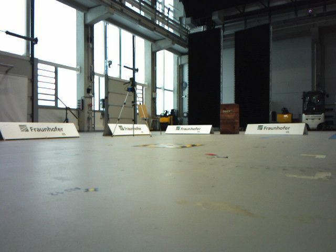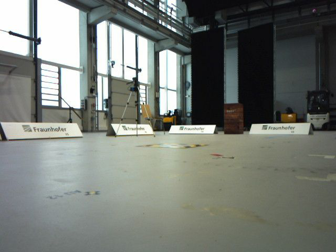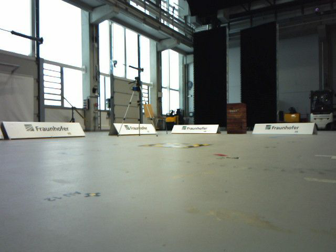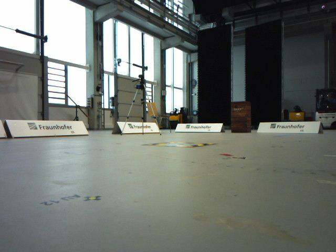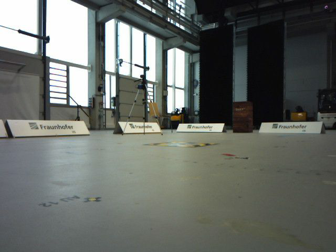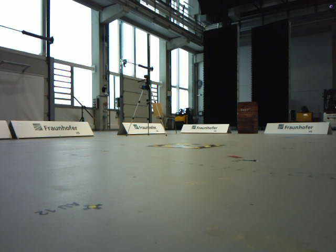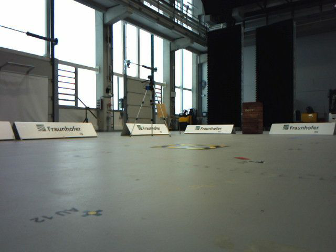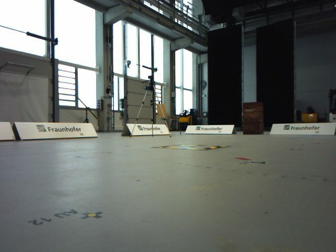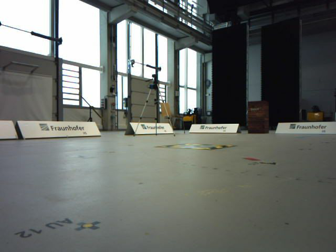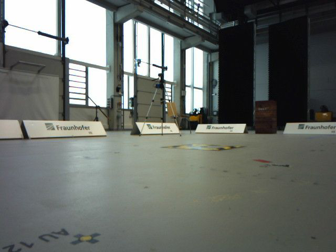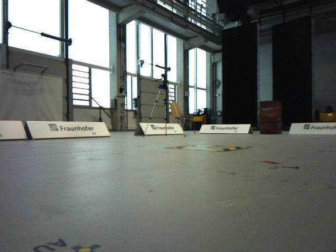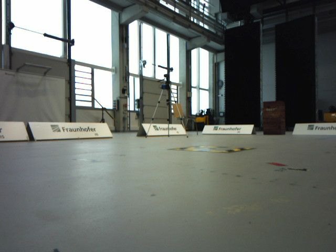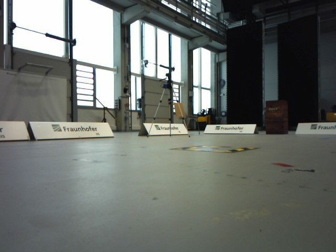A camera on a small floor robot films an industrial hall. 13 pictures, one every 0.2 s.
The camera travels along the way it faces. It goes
forward.
0.0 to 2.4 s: The camera travels forward, about 0.5 m, so what stands in front looms larger.
The film runs forward here.
